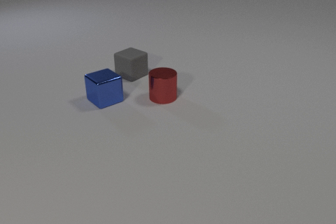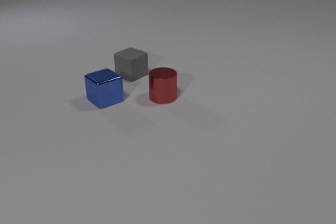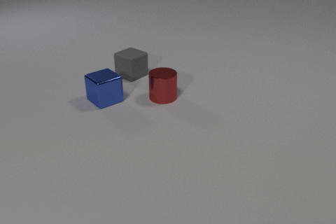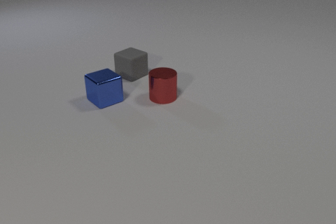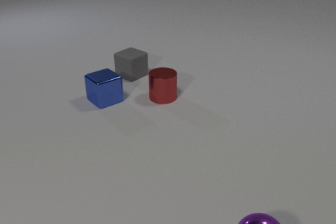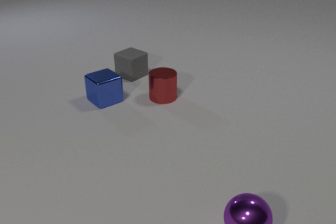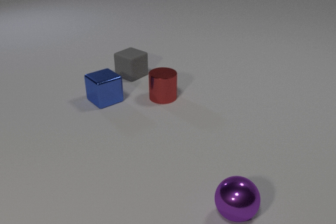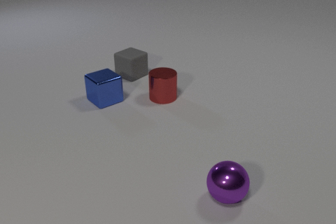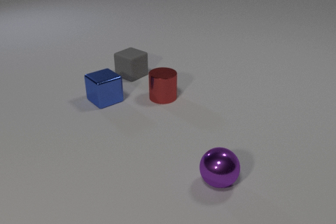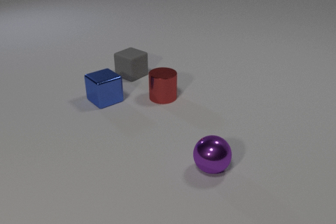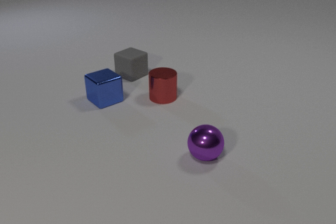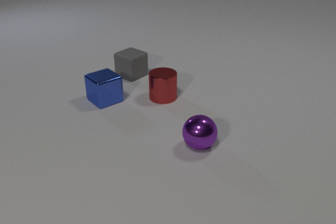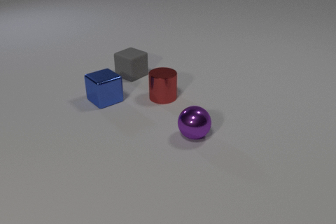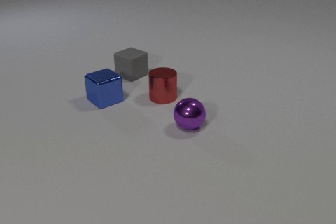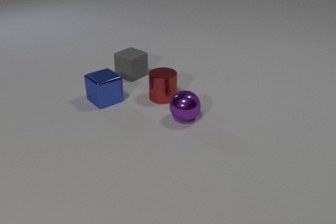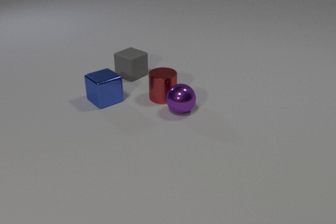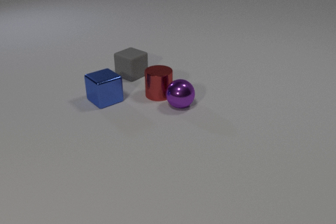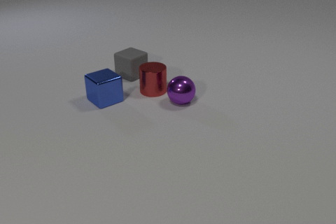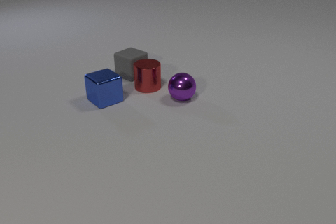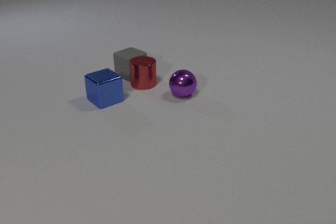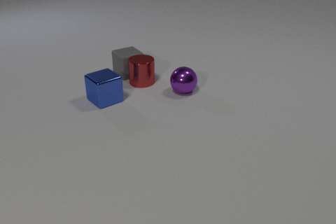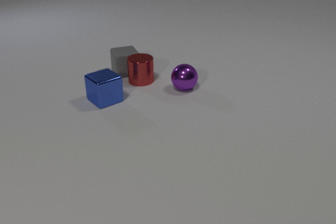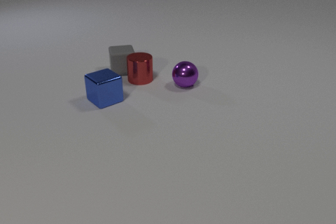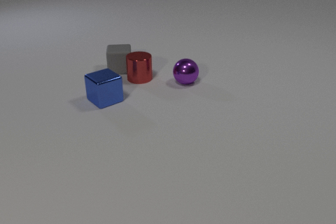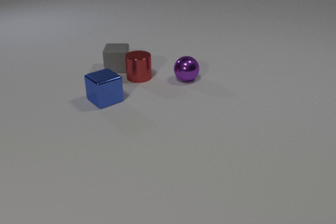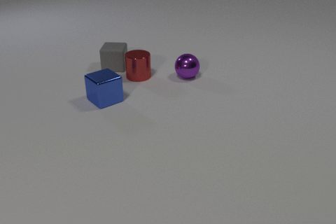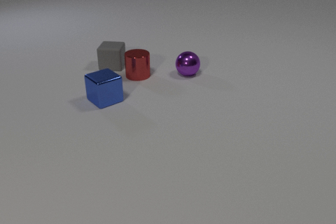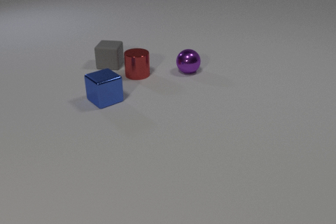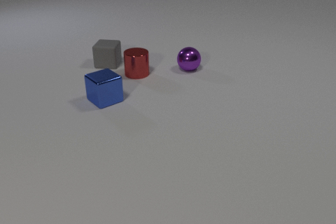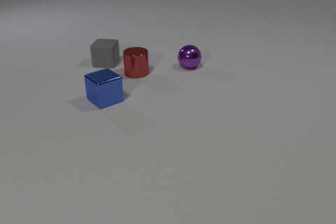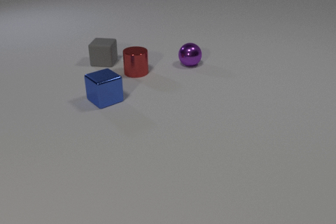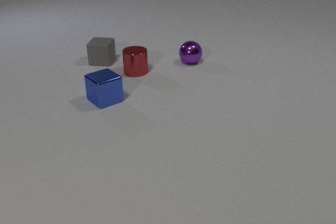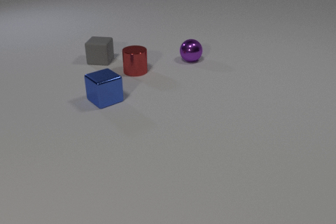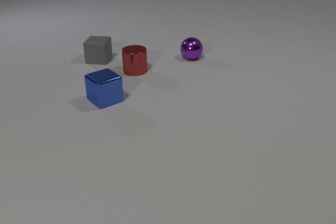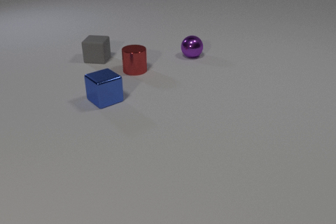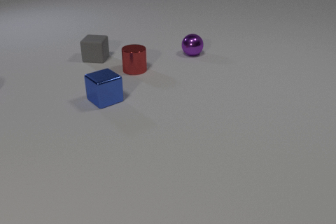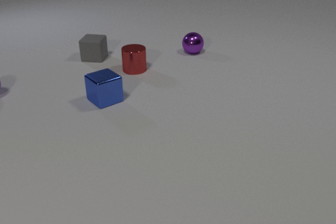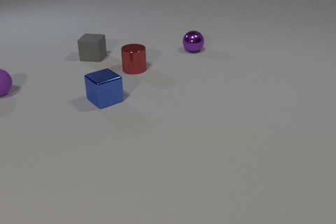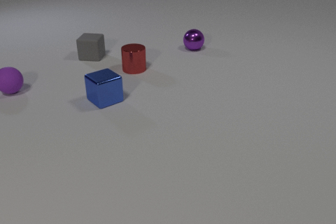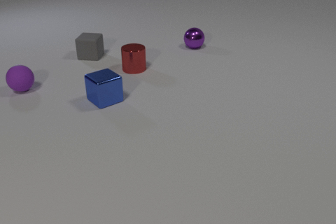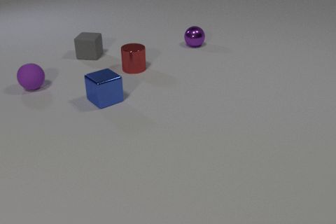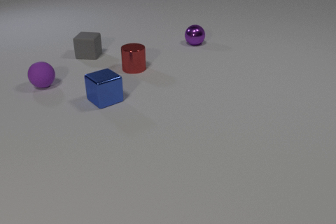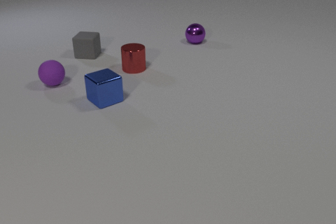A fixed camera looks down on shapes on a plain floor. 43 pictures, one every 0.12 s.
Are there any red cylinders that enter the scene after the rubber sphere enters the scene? no.
How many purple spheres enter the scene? 2.
How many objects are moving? 4.
0.00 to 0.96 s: The purple metal sphere comes in at the bottom edge, rolls away from the camera and to the left.
0.96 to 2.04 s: The purple metal sphere rolls away from the camera. The red metal cylinder slides away from the camera and to the left. The purple metal sphere and the red metal cylinder collide.
2.04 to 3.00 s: The purple metal sphere rolls away from the camera. The red metal cylinder slides away from the camera and to the left. The gray rubber cube slides away from the camera and to the left, spins so that its near face slides to the left, clockwise seen from above. The red metal cylinder and the gray rubber cube collide.
3.00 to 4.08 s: The purple metal sphere rolls away from the camera. The red metal cylinder slides away from the camera. The gray rubber cube slides away from the camera and to the left.
4.08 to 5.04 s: The purple metal sphere rolls away from the camera. The gray rubber cube slides away from the camera and to the left. The purple rubber sphere comes in at the left edge, rolls to the right.
